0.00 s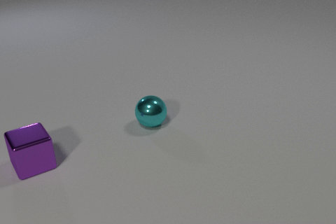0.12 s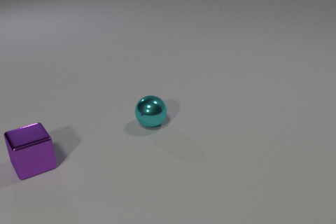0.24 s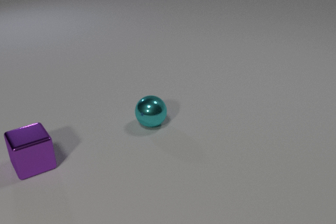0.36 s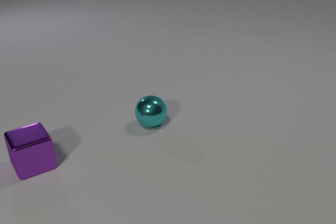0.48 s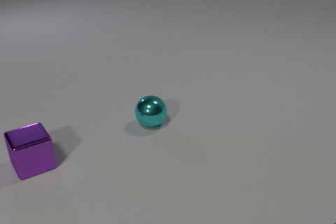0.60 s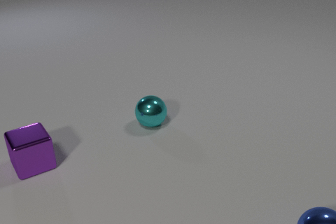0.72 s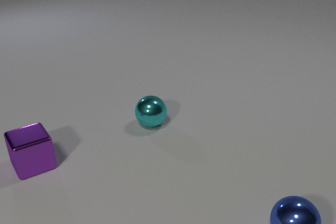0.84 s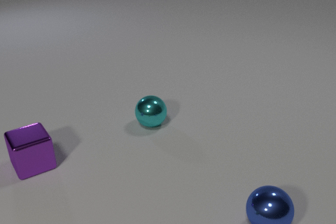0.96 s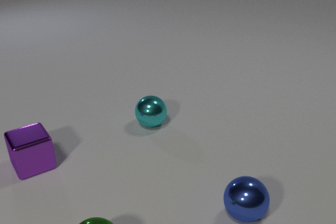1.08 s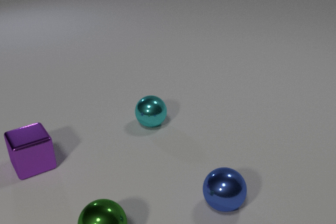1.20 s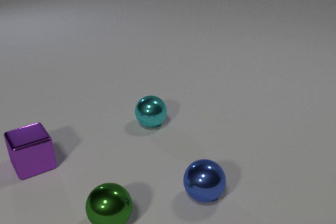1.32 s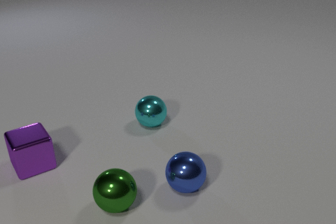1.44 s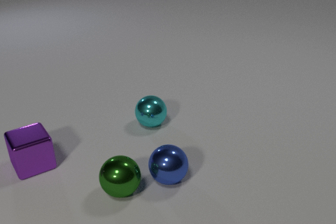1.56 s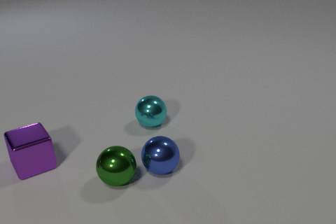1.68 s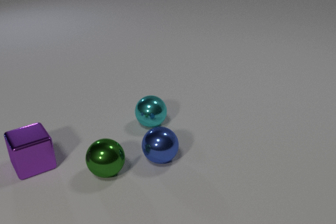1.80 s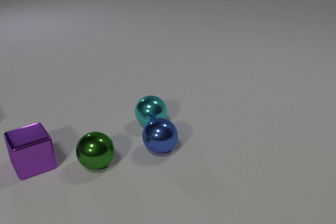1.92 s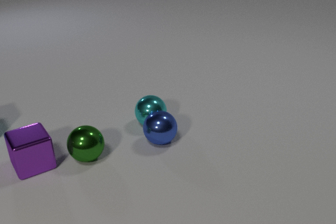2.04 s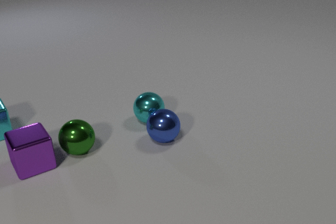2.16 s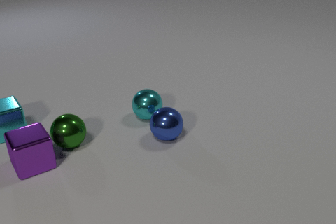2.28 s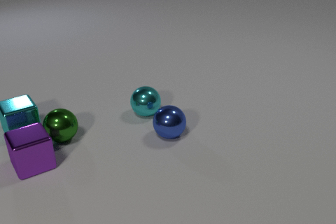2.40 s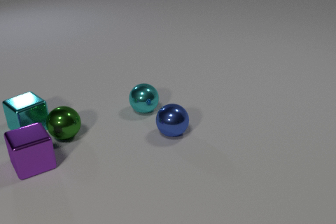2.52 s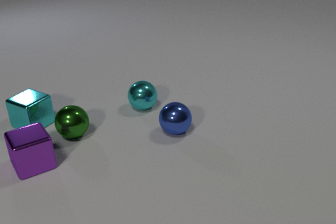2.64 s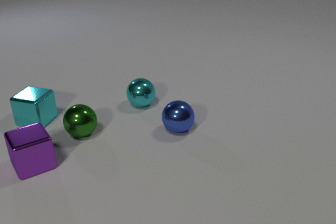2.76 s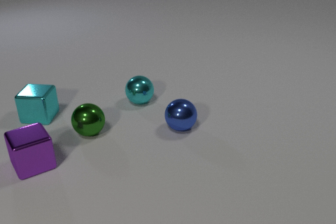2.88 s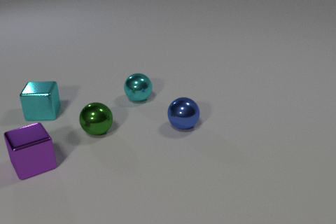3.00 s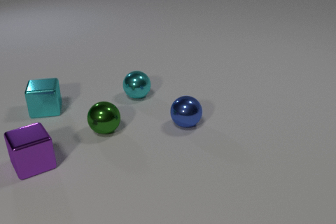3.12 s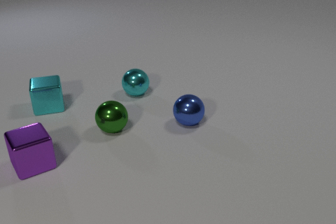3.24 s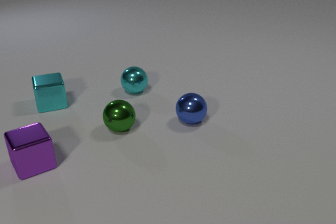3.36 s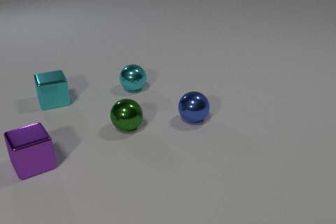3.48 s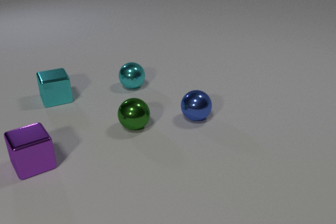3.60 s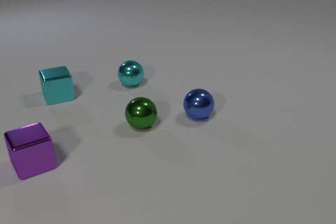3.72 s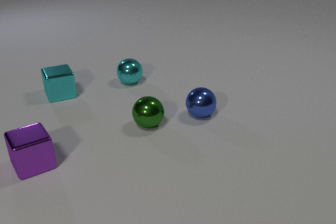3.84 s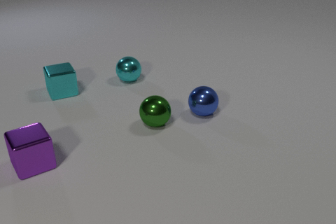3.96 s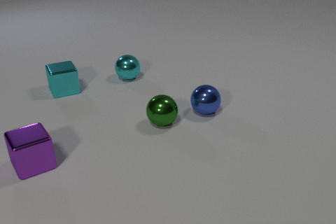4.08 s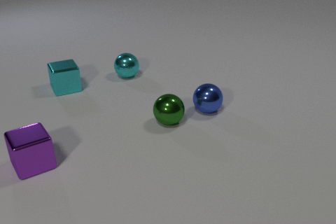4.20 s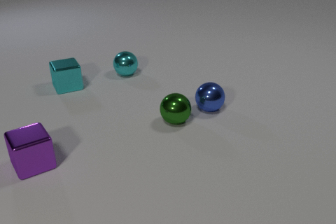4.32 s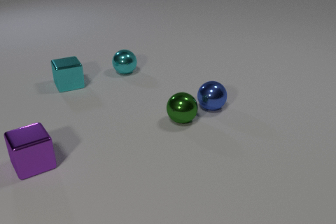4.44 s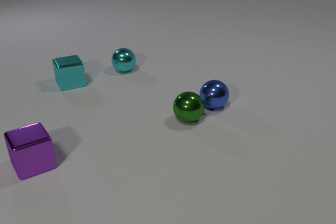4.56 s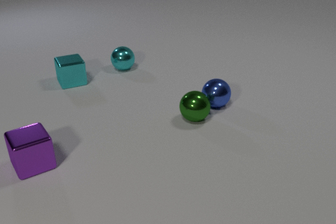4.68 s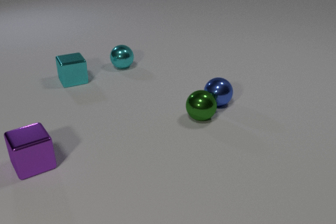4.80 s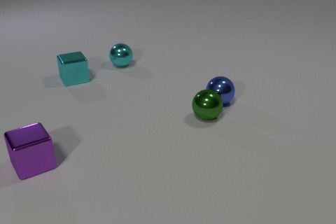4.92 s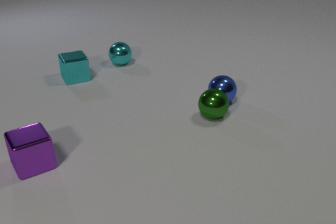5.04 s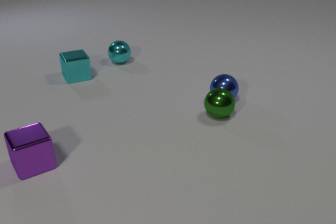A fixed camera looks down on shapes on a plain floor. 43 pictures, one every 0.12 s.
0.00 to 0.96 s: The blue metal sphere comes in at the bottom edge, rolls to the left. The green metal sphere comes in at the bottom edge.
0.96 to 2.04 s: The blue metal sphere rolls away from the camera and to the left. The green metal sphere rolls away from the camera. The cyan metal sphere rolls away from the camera. The cyan metal cube comes in at the left edge, slides to the right. The blue metal sphere and the green metal sphere collide. The blue metal sphere and the cyan metal sphere collide.
2.04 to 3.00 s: The blue metal sphere rolls away from the camera and to the right. The green metal sphere rolls away from the camera and to the right. The cyan metal sphere rolls away from the camera. The cyan metal cube slides to the right and away from the camera, spins counterclockwise seen from above by about 60 degrees, its near face sliding to the right. The green metal sphere and the cyan metal cube collide.
3.00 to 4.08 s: The blue metal sphere rolls away from the camera and to the right. The green metal sphere rolls to the right. The cyan metal sphere rolls away from the camera. The cyan metal cube slides away from the camera and to the right.
4.08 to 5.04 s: The blue metal sphere rolls away from the camera and to the right. The green metal sphere rolls to the right. The cyan metal sphere rolls away from the camera. The cyan metal cube slides away from the camera and to the right.
Are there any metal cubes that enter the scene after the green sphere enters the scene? yes.
How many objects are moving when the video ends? 4.
What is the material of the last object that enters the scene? metal.
